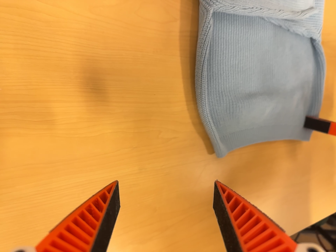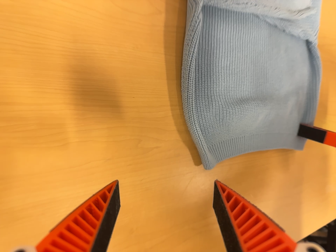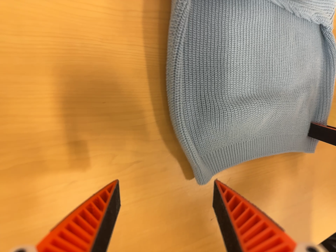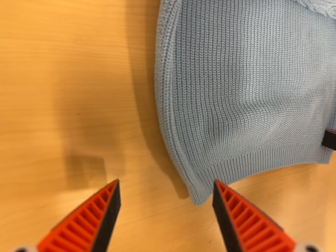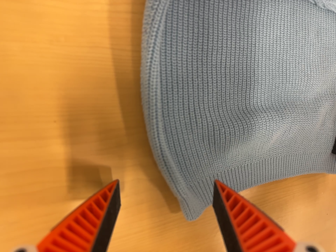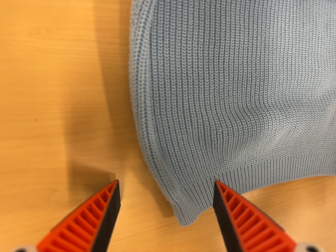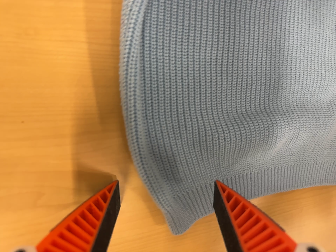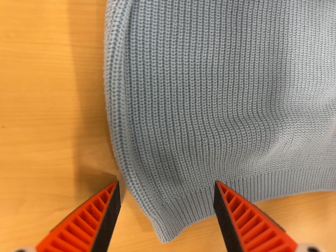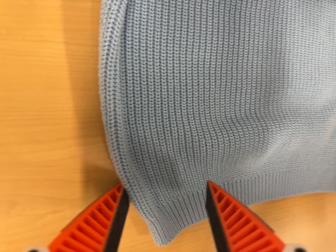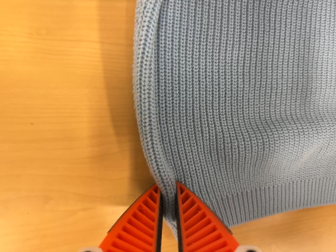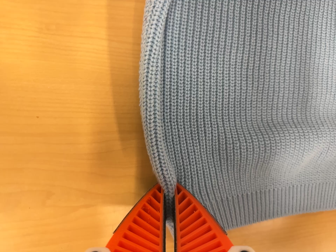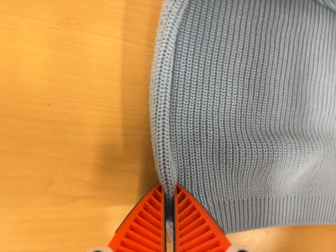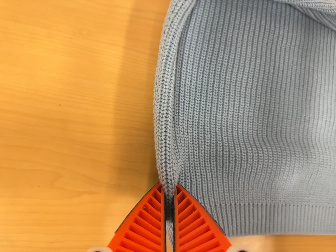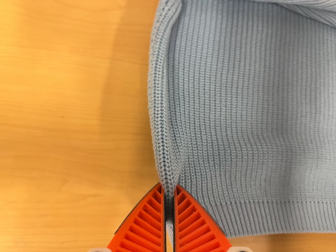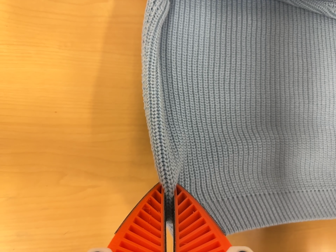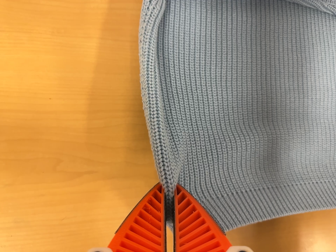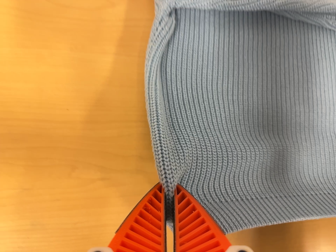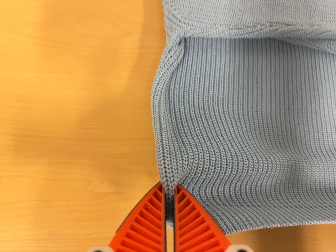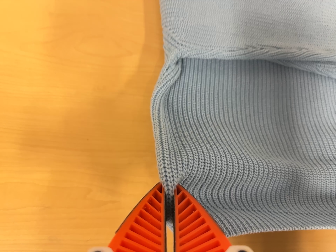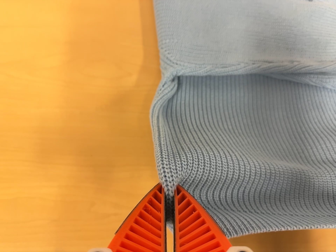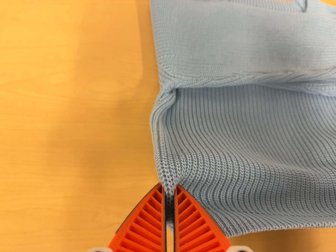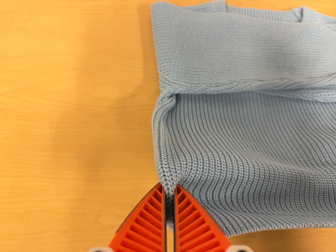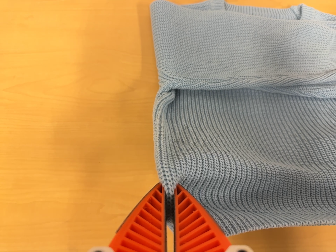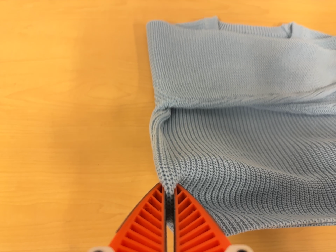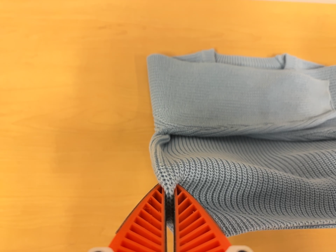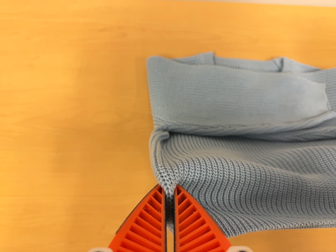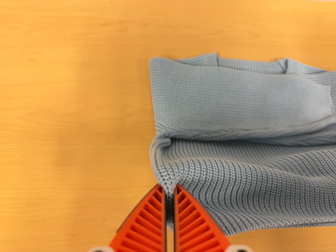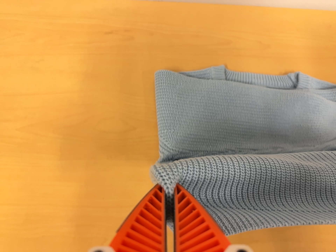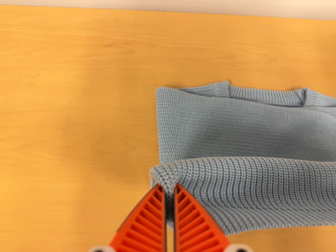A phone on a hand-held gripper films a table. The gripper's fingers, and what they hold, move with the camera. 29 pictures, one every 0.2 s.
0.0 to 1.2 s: The camera travels forward and to its right, about 24 cm, so what stands in front looms larger.
1.2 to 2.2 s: The camera shifts only a little, or ends up much as it began.
2.2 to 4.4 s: The camera pans to its left by about 15 degrees. It travels backward and to its right, about 16 cm, so what stands in front gets smaller. Its aim tips toward the top of its view by about 20 degrees, and the scene shifts downward. It rolls about its line of sight by about 10 degrees, and the scene rotates counterclockwise.
4.4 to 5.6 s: The camera travels toward the top of its view, about 8 cm, so close, fixed things drift downward.
The film runs forward here.
